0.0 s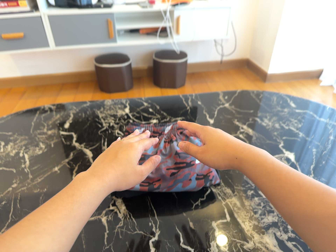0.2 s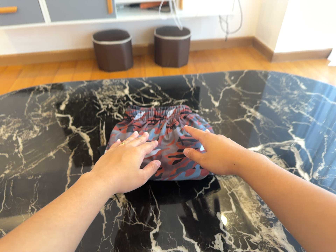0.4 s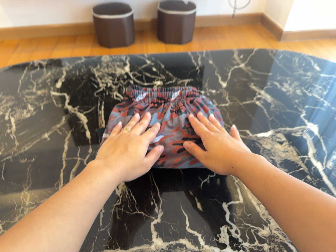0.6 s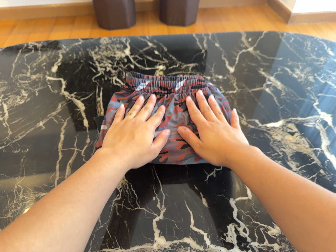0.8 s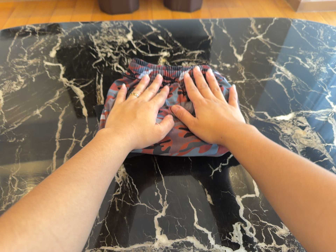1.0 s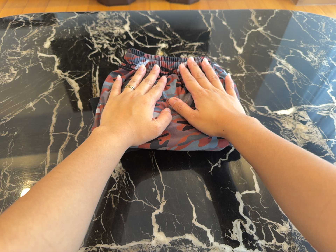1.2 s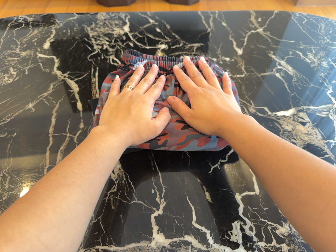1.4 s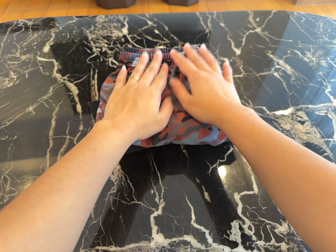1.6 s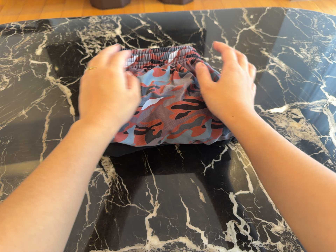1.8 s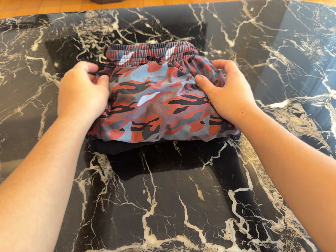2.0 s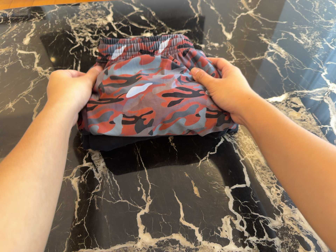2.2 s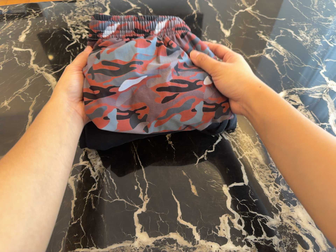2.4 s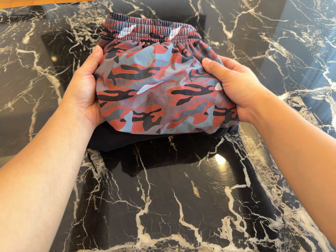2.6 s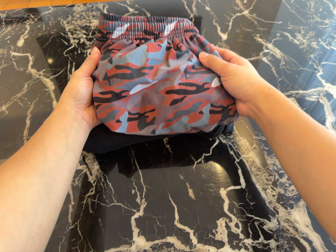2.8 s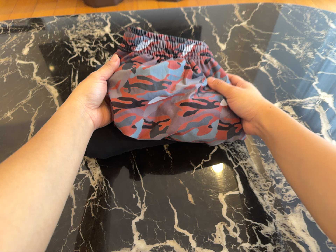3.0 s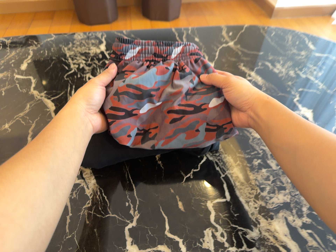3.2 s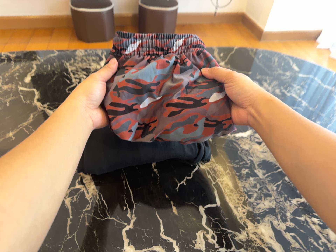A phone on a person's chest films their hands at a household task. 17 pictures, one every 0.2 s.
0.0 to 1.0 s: The camera travels forward, about 16 cm, so what stands in front looms larger. Its aim tips toward the bottom of its view by about 15 degrees, and the scene shifts upward.
1.0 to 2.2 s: The camera shifts only a little, or ends up much as it began.
2.2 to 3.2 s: The camera travels backward, about 8 cm, so what stands in front gets smaller. Its aim tips toward the top of its view by about 10 degrees, and the scene shifts downward.
The film runs backward here.
